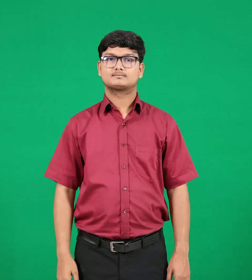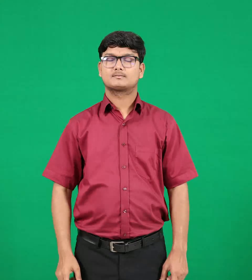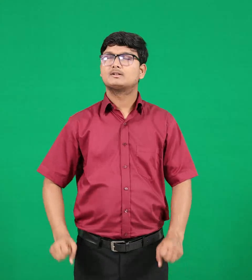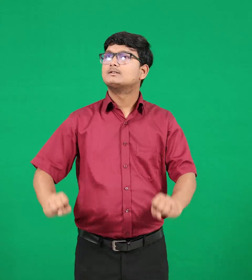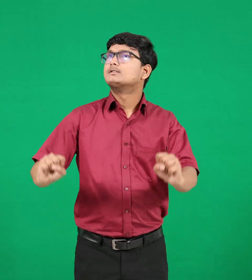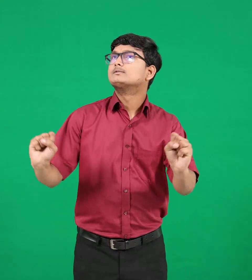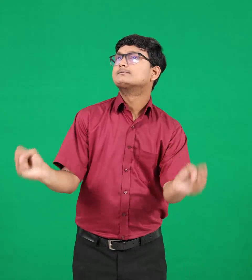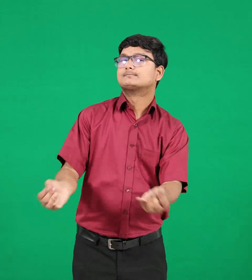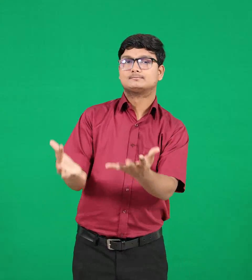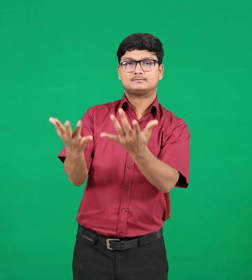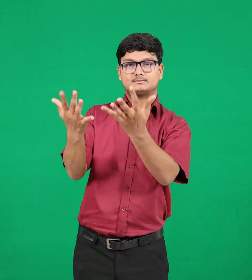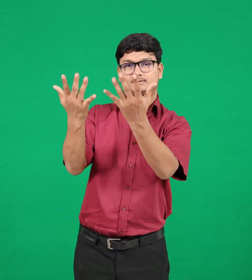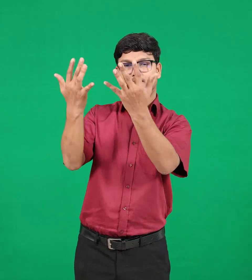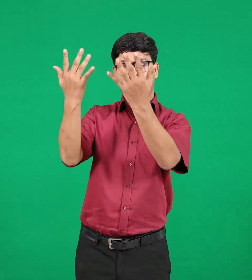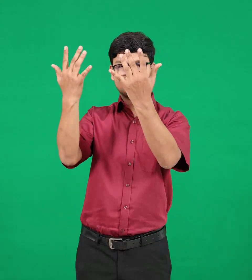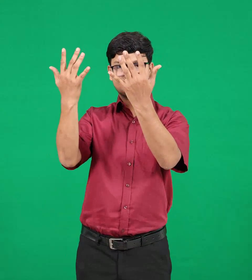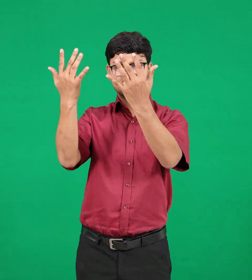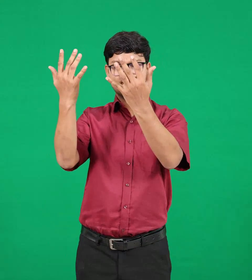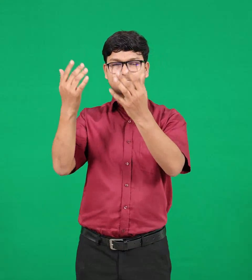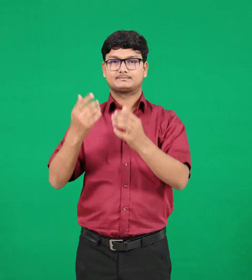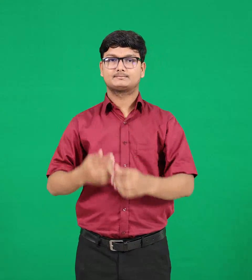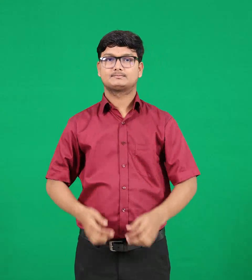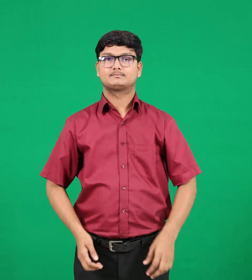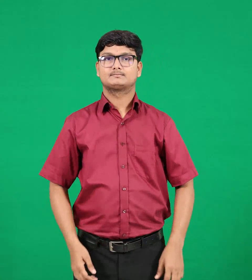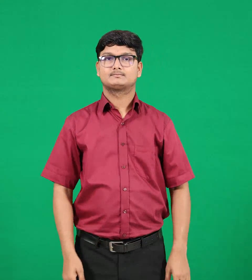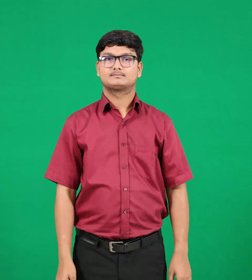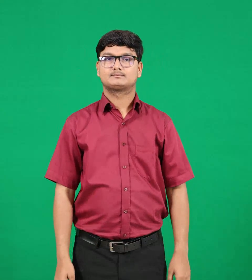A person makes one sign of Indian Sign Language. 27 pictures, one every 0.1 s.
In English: offering
